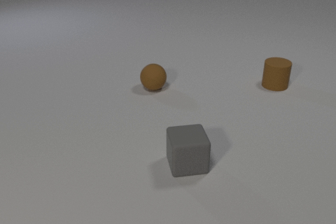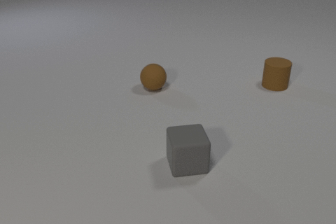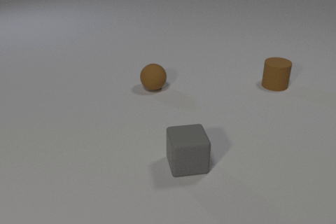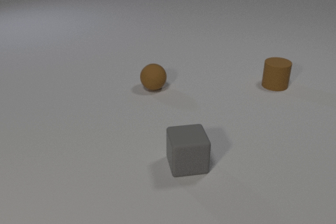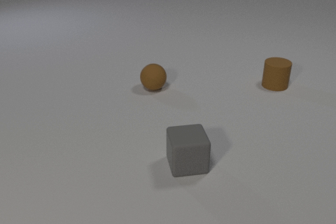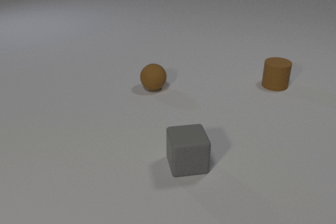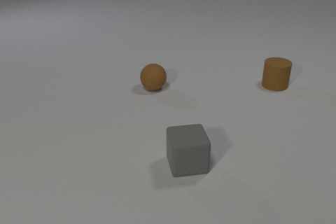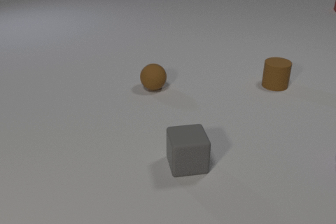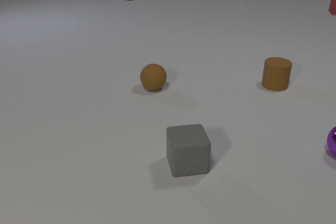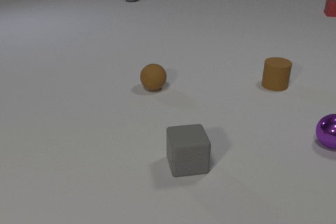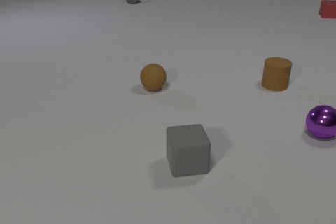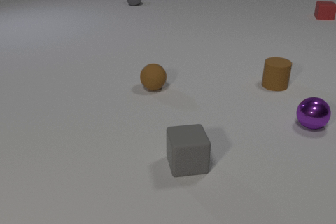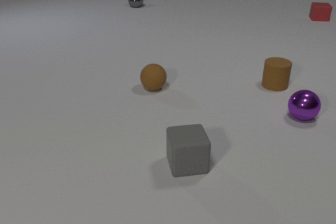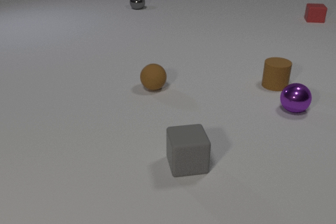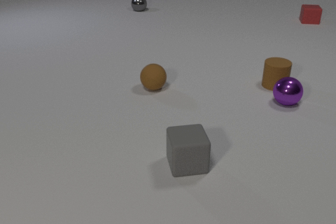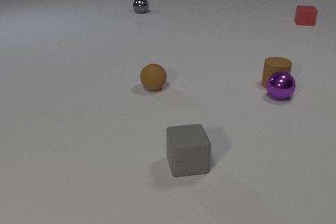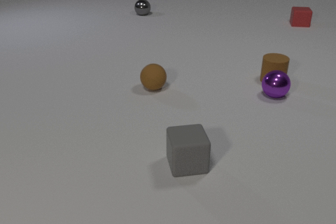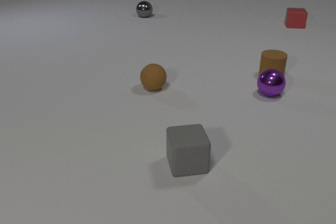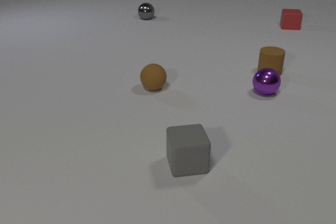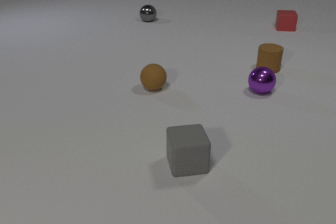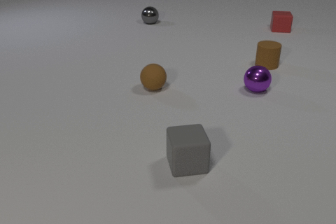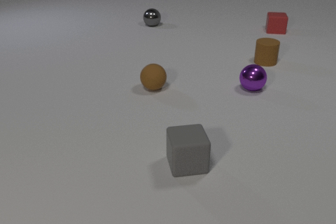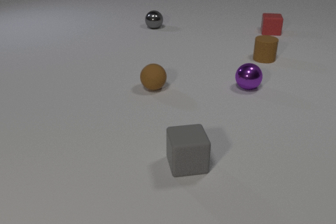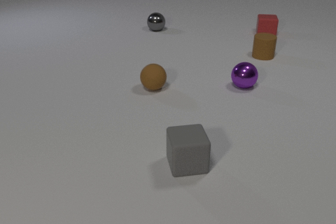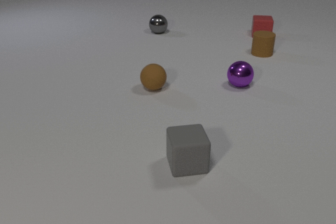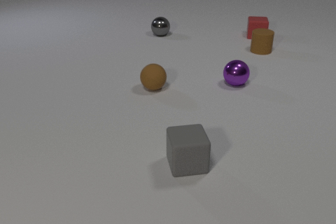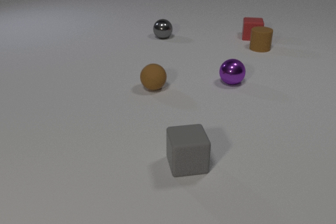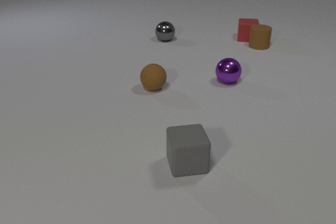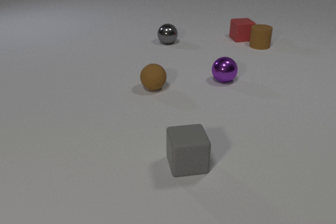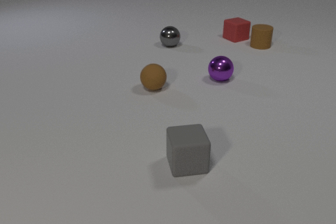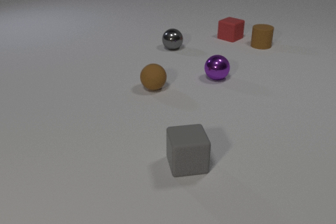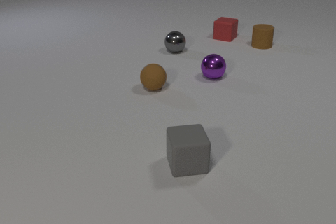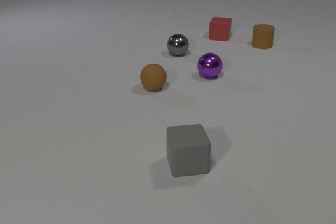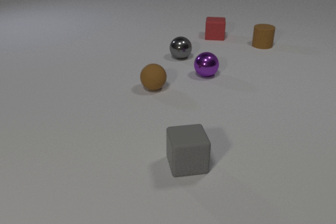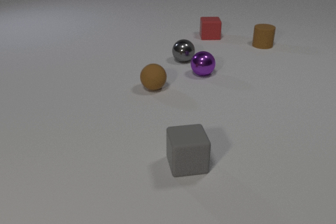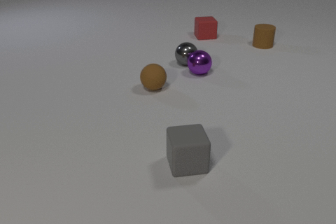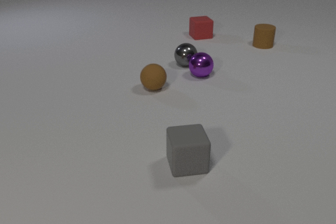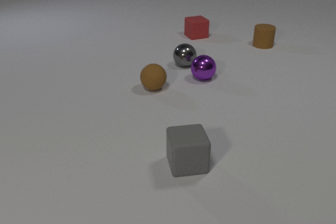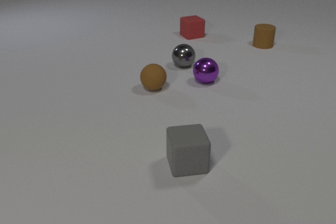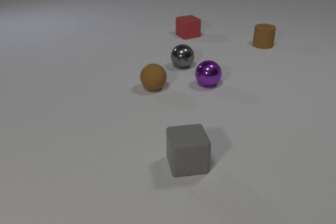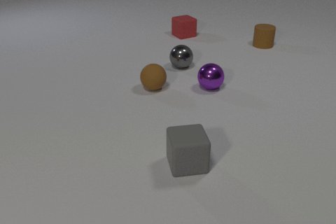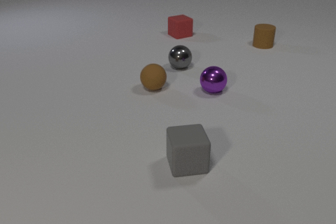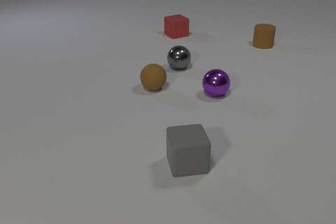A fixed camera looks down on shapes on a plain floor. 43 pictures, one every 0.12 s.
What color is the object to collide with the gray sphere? purple.
How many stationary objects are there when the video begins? 3.
How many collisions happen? 3.
0.00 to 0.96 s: The purple metal sphere comes in at the right edge, rolls away from the camera and to the left. The red rubber cube comes in at the right edge, slides toward the camera and to the left. The gray metal sphere comes in at the top edge, rolls toward the camera.
0.96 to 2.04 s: The purple metal sphere rolls away from the camera and to the left. The brown rubber cylinder slides away from the camera. The red rubber cube slides toward the camera and to the left. The gray metal sphere rolls toward the camera. The purple metal sphere and the brown rubber cylinder collide.
2.04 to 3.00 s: The purple metal sphere rolls to the left and away from the camera. The brown rubber cylinder slides away from the camera. The red rubber cube slides toward the camera and to the left. The gray metal sphere rolls toward the camera.
3.00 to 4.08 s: The purple metal sphere rolls to the left and away from the camera. The brown rubber cylinder slides away from the camera. The red rubber cube slides to the left, spins so that its near face slides to the right, counterclockwise seen from above. The gray metal sphere rolls toward the camera. The brown rubber cylinder and the red rubber cube collide.
4.08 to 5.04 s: The purple metal sphere rolls toward the camera. The red rubber cube slides to the left, spins so that its near face slides to the right, counterclockwise seen from above. The gray metal sphere rolls toward the camera. The purple metal sphere and the gray metal sphere collide.
